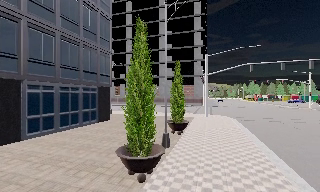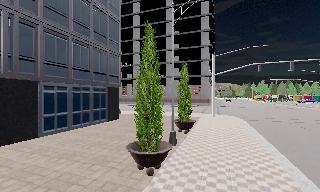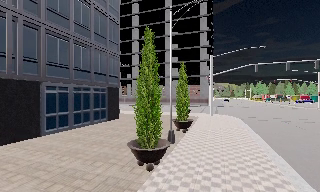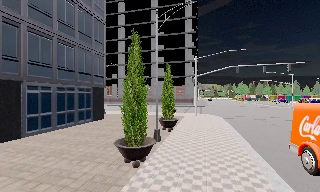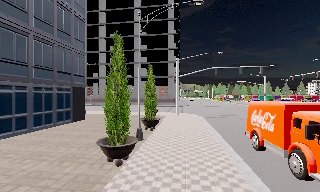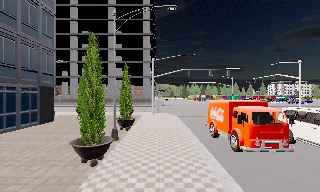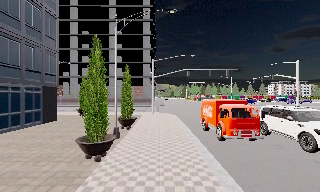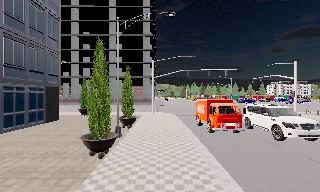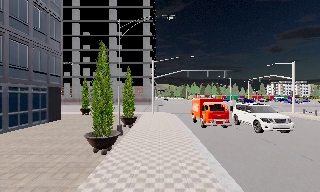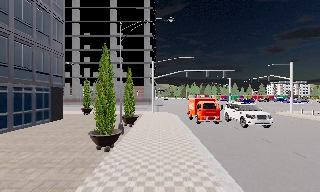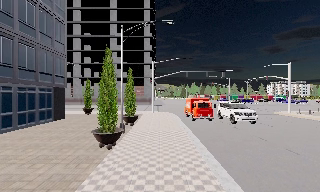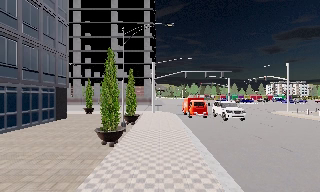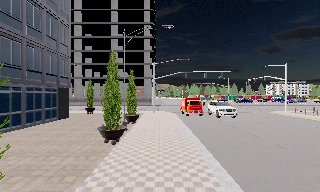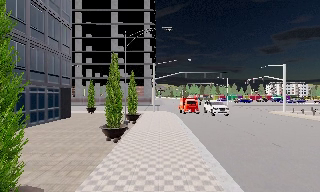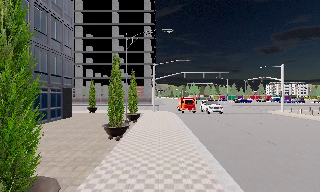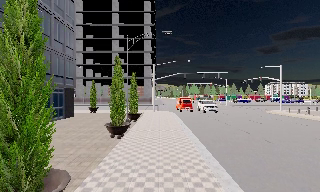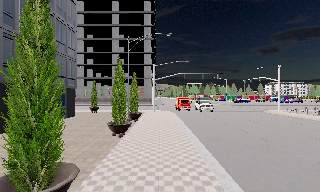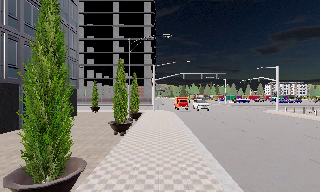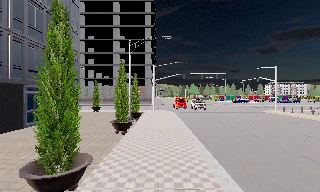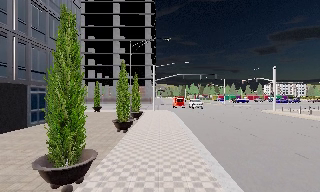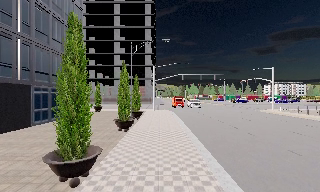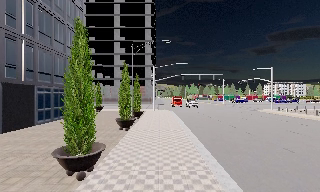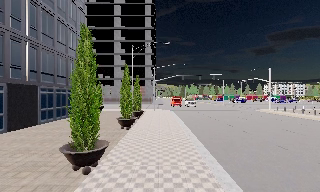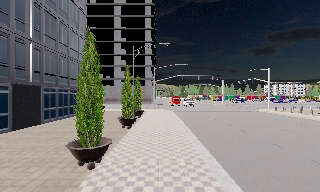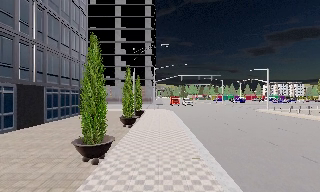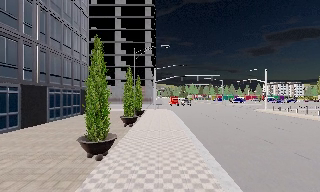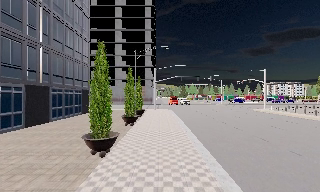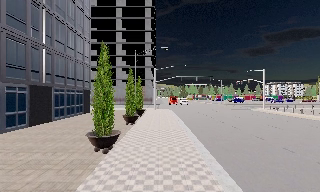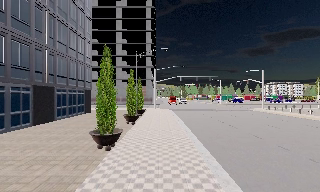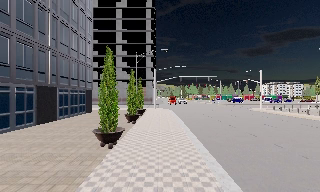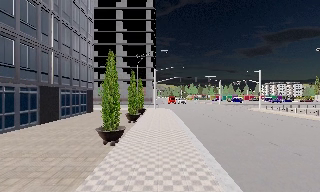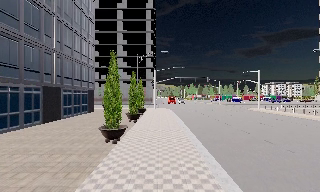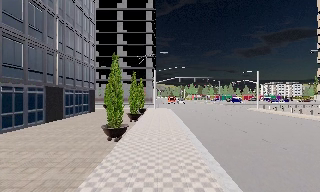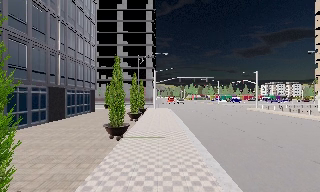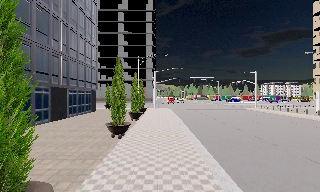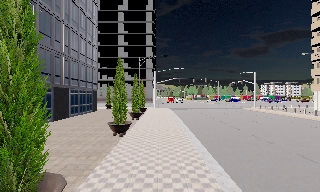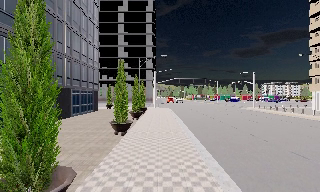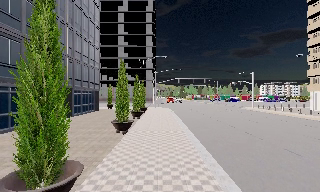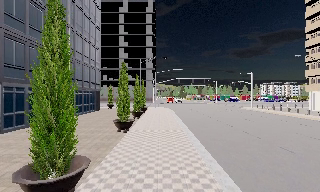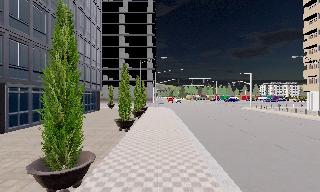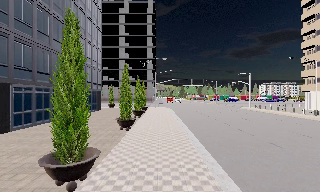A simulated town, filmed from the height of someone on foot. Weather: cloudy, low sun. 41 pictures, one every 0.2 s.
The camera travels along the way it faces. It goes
backward.
0.0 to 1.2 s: The camera swings to its right by about 20 degrees, and the scene slides to the left. It travels backward, about 2 m, so what stands in front gets smaller.
1.2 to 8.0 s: The camera travels backward, about 12 m, so what stands in front gets smaller.
The film runs backward here.
